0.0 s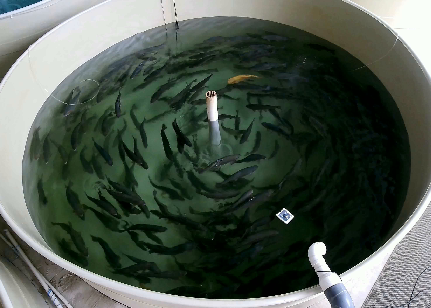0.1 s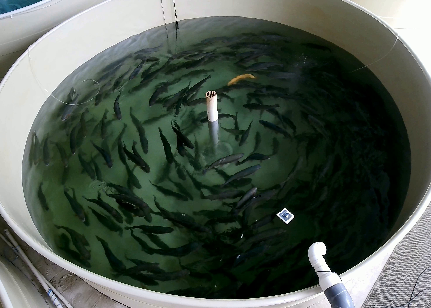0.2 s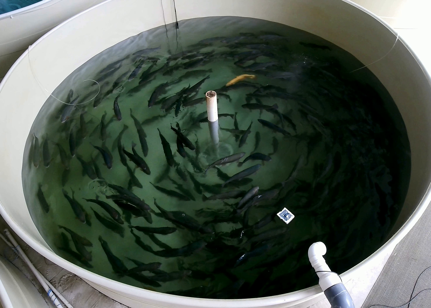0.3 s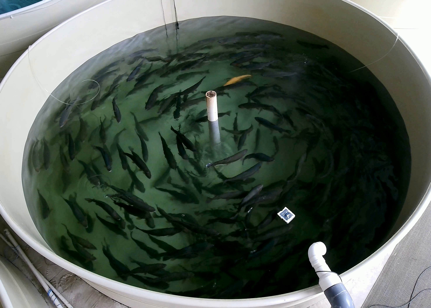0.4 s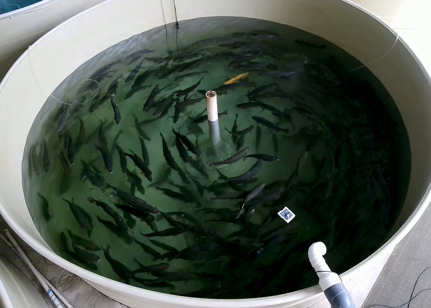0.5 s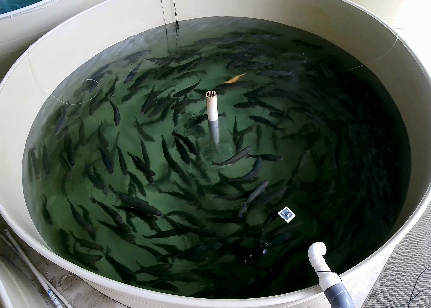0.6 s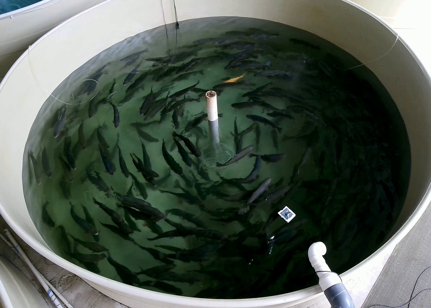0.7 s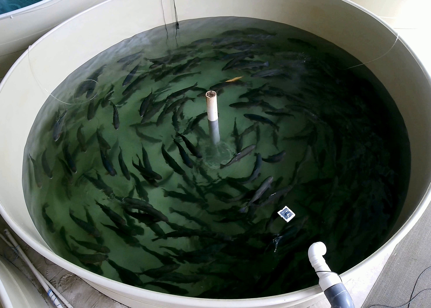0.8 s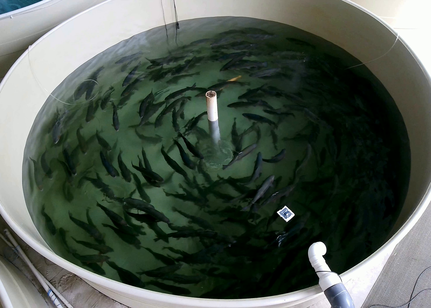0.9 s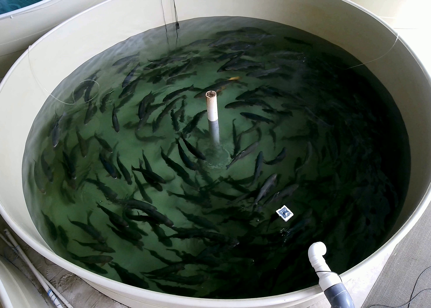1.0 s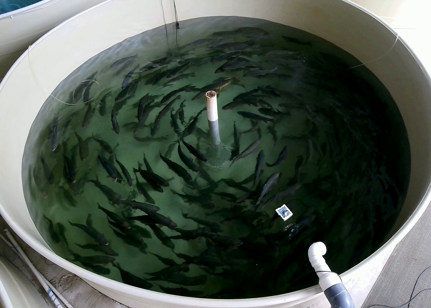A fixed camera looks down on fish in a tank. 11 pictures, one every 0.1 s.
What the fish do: Normal cruising.
